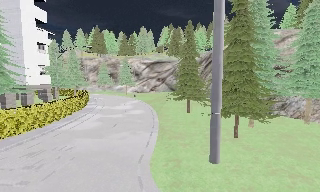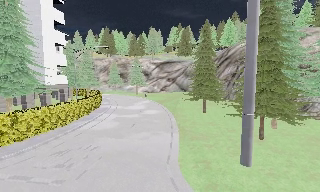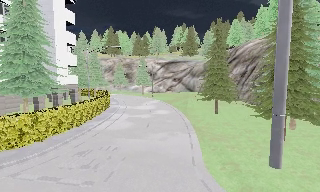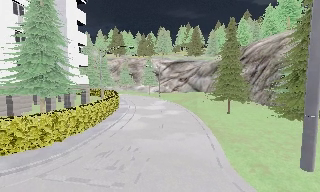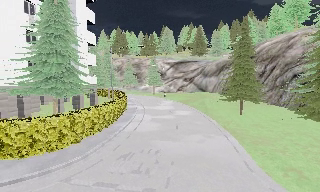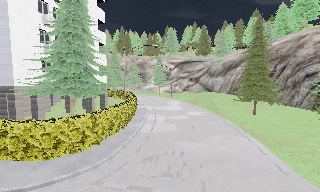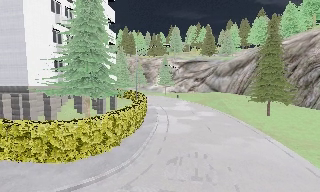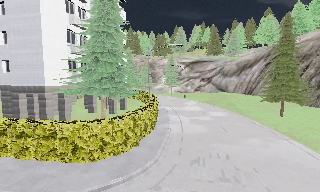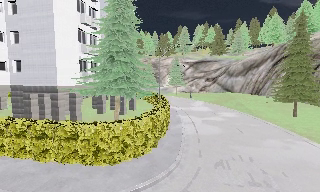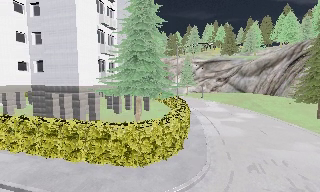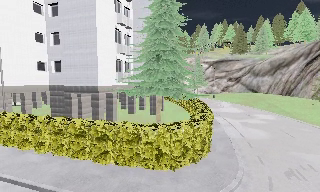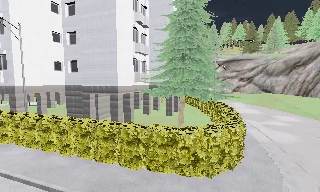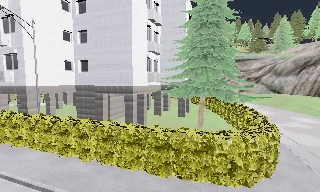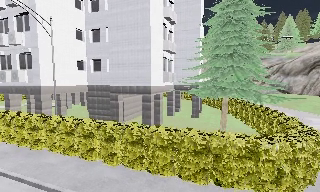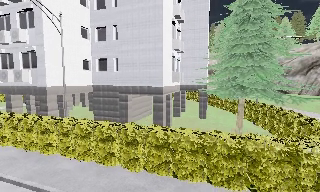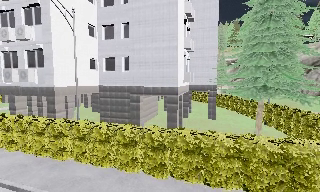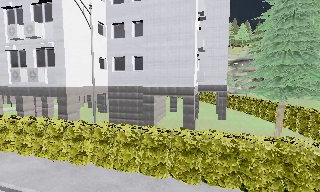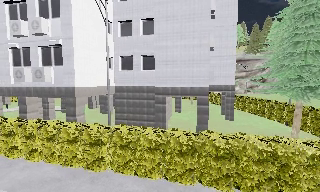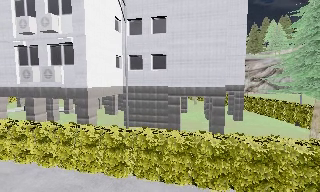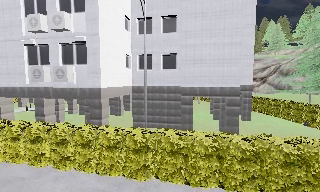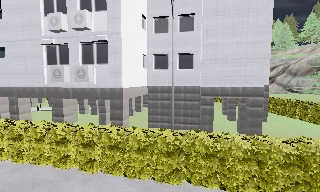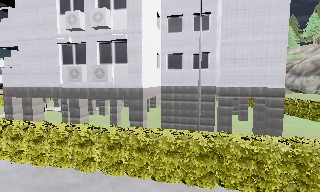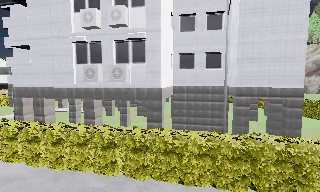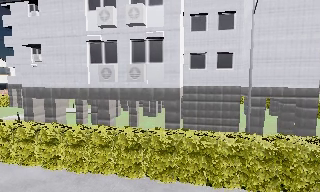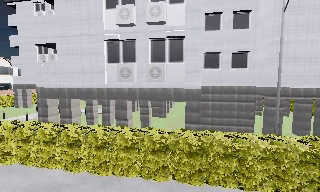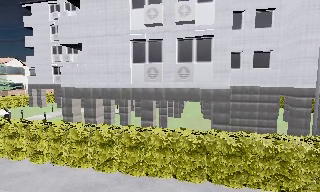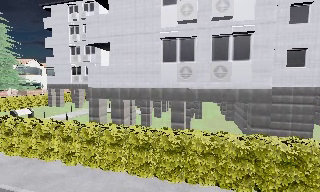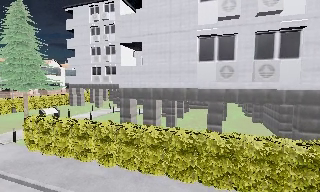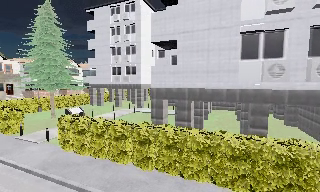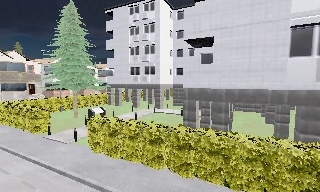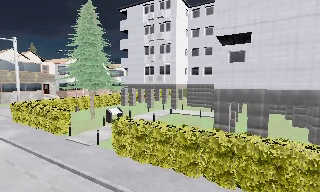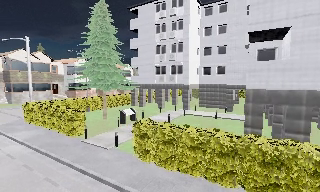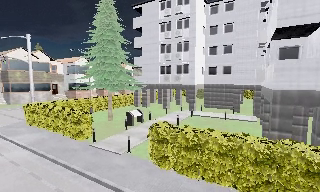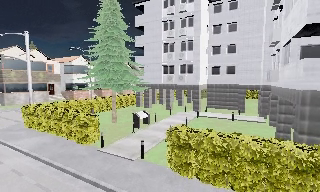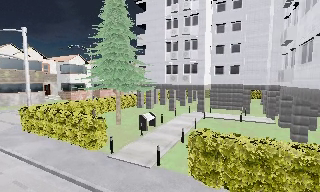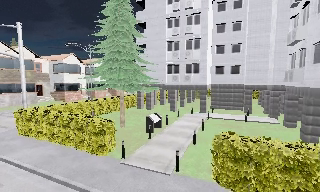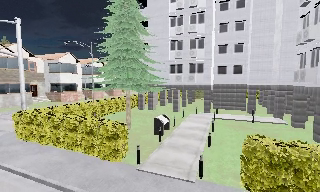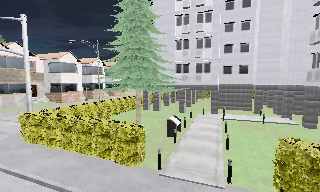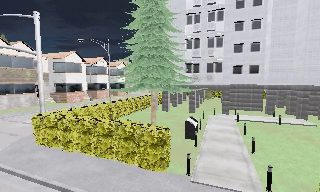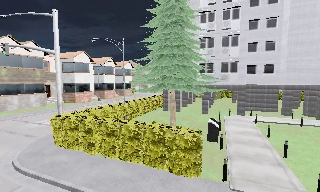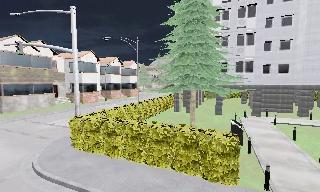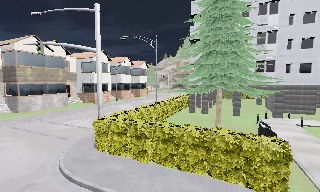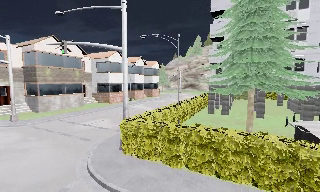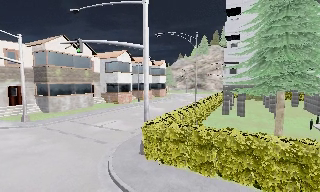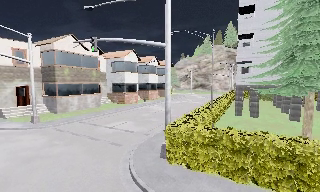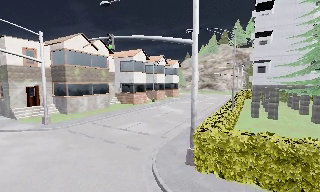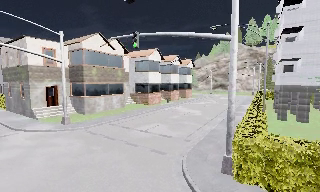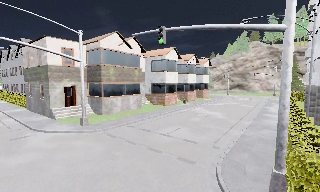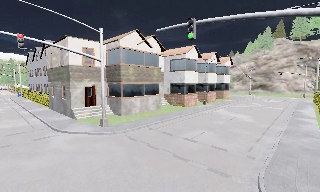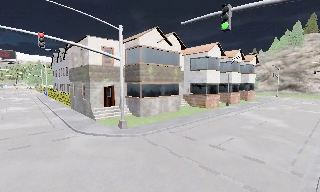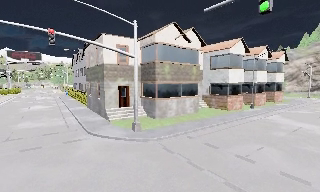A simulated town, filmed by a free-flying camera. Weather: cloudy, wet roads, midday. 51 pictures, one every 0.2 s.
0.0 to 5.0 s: The camera travels to its left, about 30 m, so close, fixed things drift to the right.
5.0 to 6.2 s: The camera pans to its left, which is counterclockwise from overhead, by about 20 degrees. It travels to its left, about 7 m, so close, fixed things drift to the right.
6.2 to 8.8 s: The camera travels to its left and forward, about 15 m, so close, fixed things drift to the right.
8.8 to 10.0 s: The scene slides to the right, as the camera pans about 25 degrees to its left. It travels forward and to its left, about 6 m, so what stands in front looms larger.
The film runs forward here.
